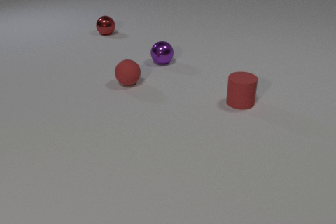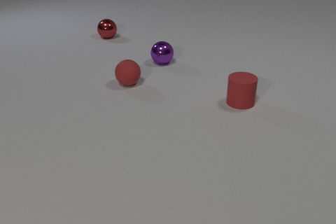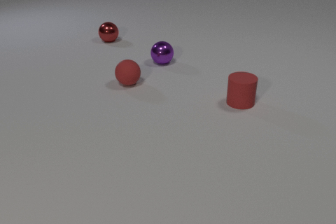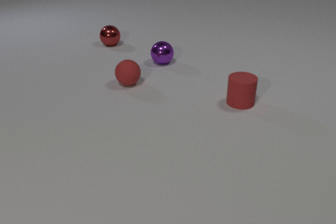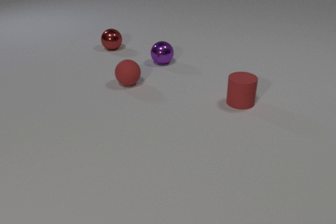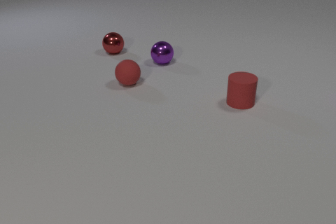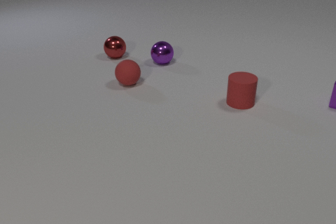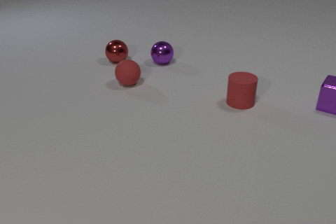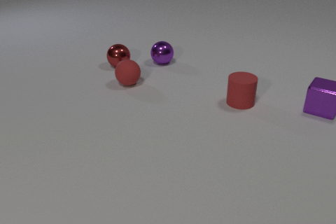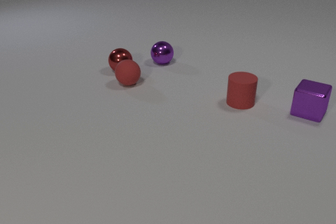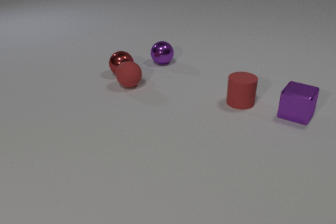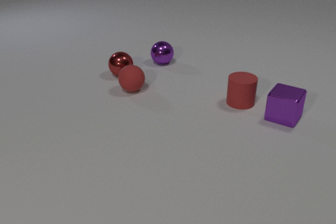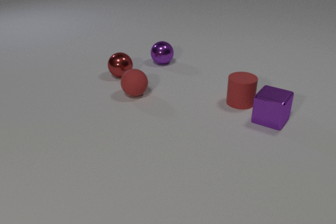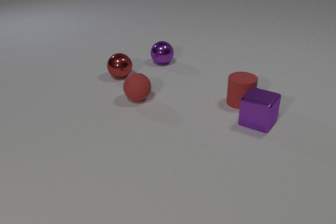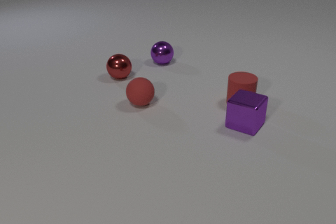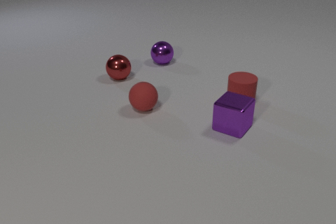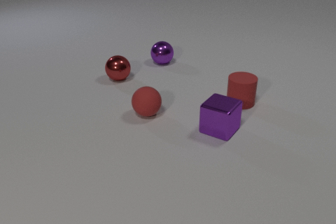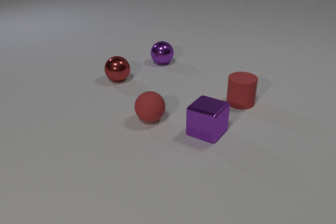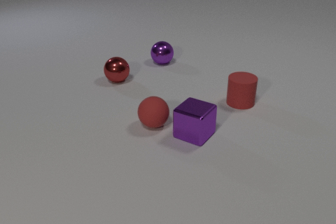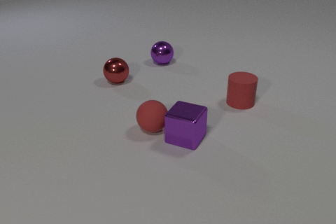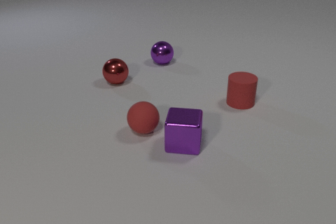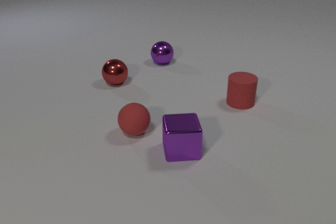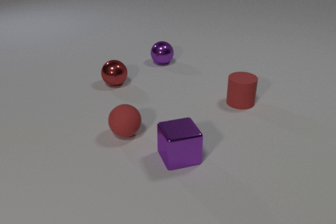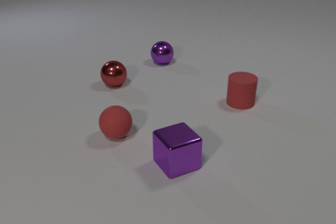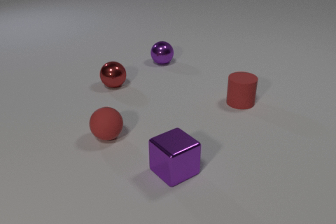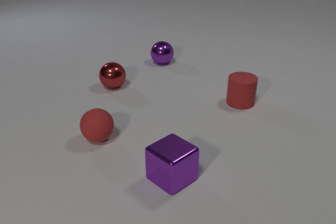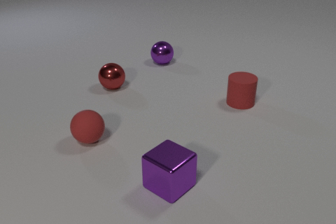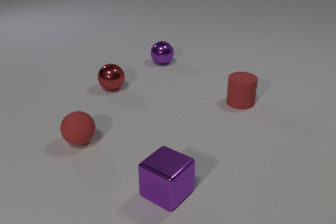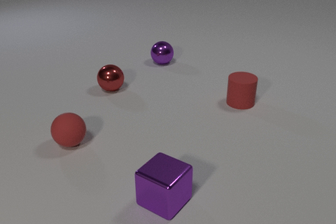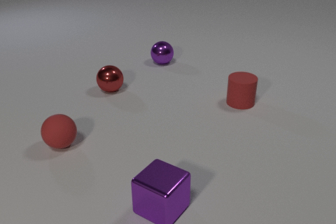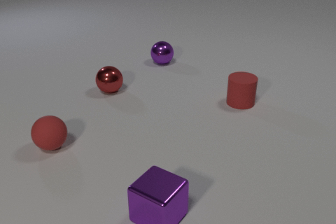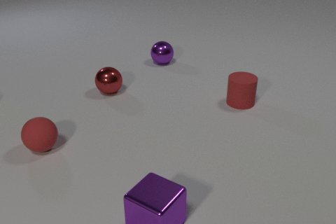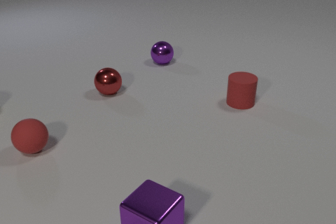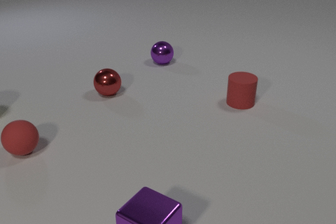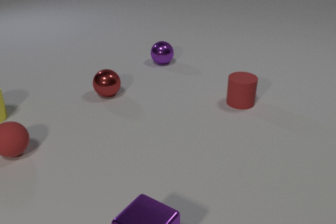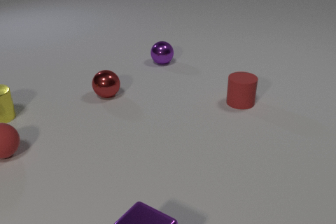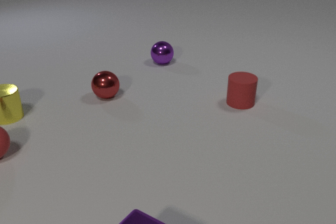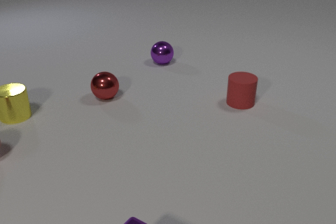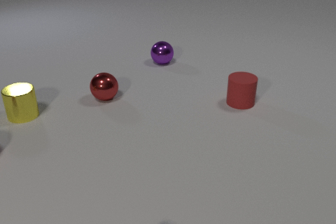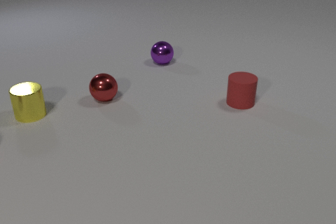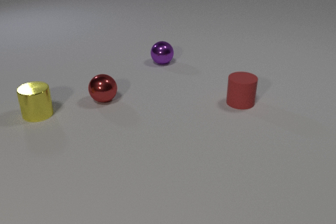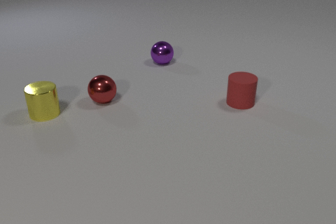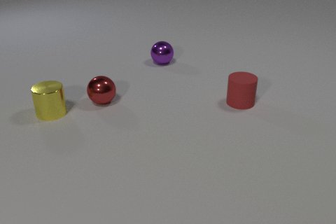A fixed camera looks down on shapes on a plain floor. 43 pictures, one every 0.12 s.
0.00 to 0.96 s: The red metal sphere rolls toward the camera. The purple metal cube comes in at the right edge, slides to the left and toward the camera.
0.96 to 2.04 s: The red metal sphere rolls toward the camera. The red rubber sphere rolls toward the camera. The purple metal cube slides to the left and toward the camera. The red metal sphere and the red rubber sphere collide.
2.04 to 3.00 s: The red metal sphere rolls toward the camera. The red rubber sphere rolls to the left and toward the camera. The purple metal cube slides toward the camera and to the left, spins counterclockwise seen from above by about 75 degrees, its near face sliding to the right. The red rubber sphere and the purple metal cube collide.
3.00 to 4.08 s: The red metal sphere rolls toward the camera. The red rubber sphere rolls to the left. The yellow metal cylinder comes in at the left edge. The purple metal cube slides toward the camera.
4.08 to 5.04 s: The red metal sphere rolls toward the camera. The red rubber sphere rolls to the left, leaves at the left edge. The yellow metal cylinder slides to the right. The purple metal cube slides toward the camera, leaves at the bottom edge.
How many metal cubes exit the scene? 1.
What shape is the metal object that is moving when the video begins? sphere.
Are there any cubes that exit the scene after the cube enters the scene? yes.
